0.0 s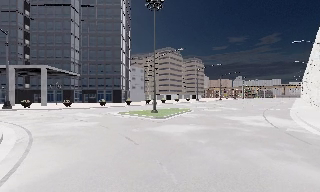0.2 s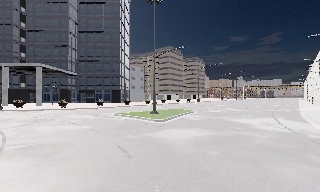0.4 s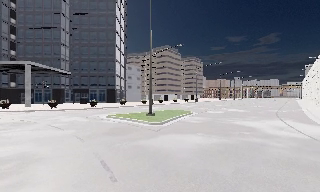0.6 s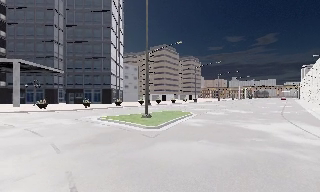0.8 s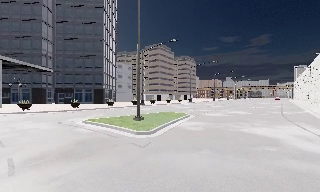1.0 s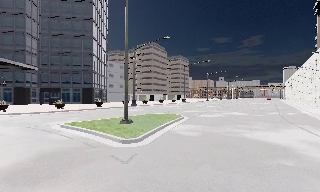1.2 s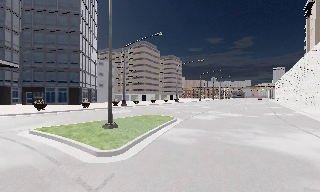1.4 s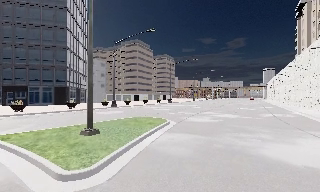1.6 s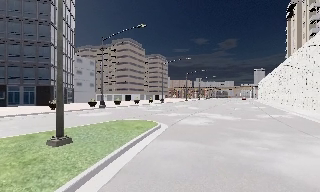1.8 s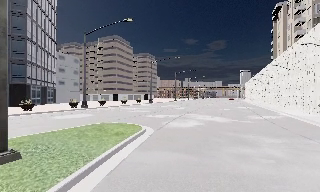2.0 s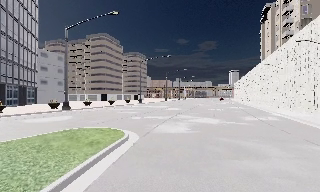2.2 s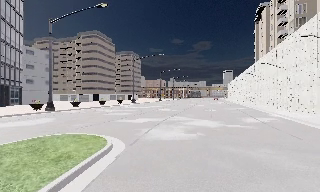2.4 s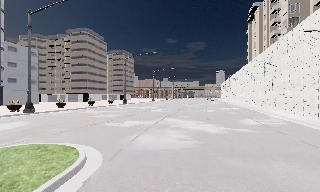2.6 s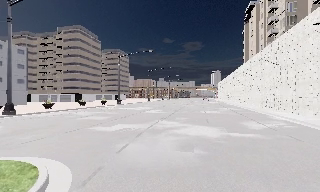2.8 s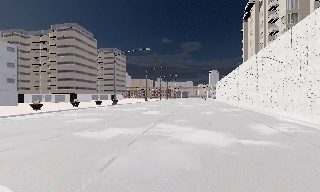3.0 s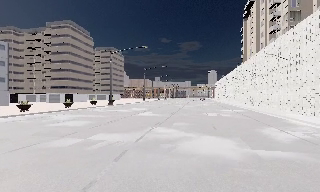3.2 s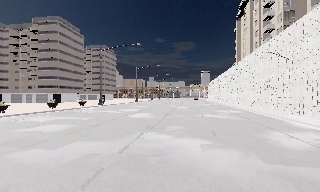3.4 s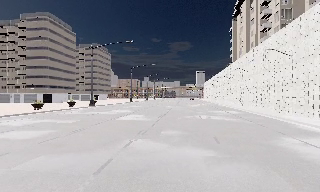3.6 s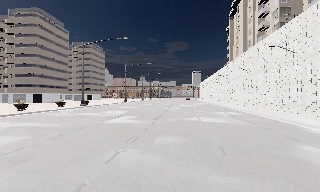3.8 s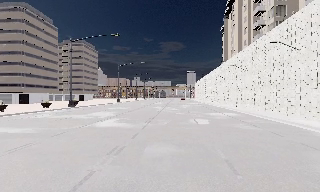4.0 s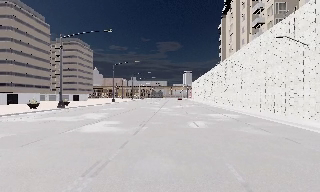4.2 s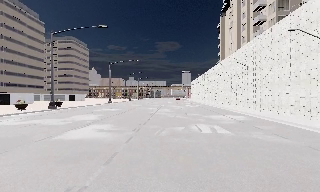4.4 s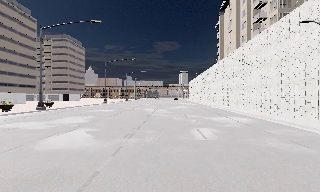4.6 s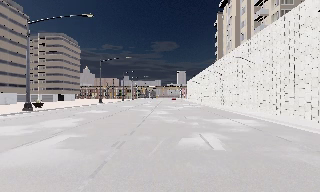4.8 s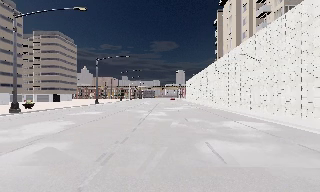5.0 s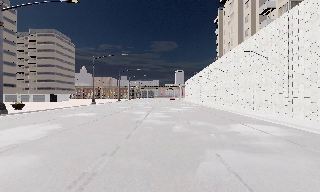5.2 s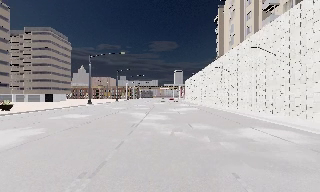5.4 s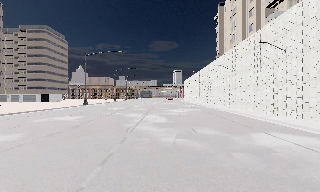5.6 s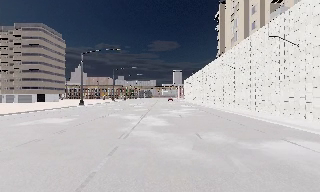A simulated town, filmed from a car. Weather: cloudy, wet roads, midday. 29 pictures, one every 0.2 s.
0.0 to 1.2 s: The camera travels forward, about 8 m, so what stands in front looms larger.
1.2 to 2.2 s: The scene slides to the left, as the camera pans about 15 degrees to its right. It travels forward, about 7 m, so what stands in front looms larger.
2.2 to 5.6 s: The scene slides to the left, as the camera pans about 15 degrees to its right. It travels forward, about 25 m, so what stands in front looms larger.
The film runs forward here.
